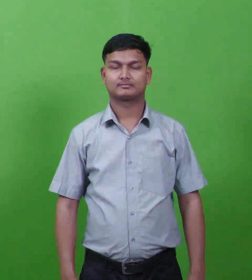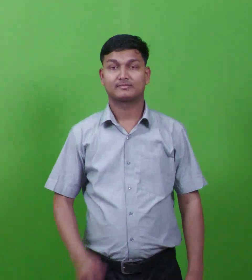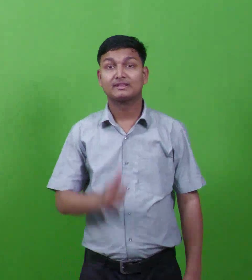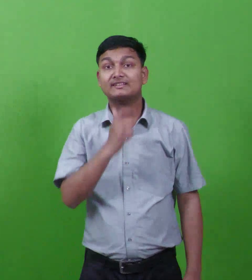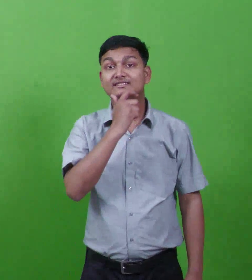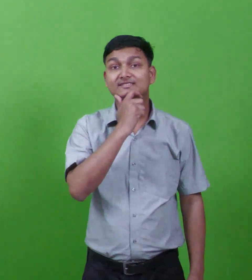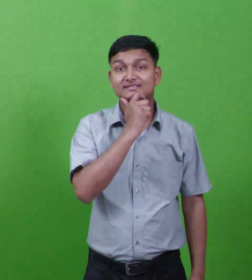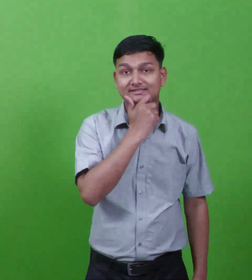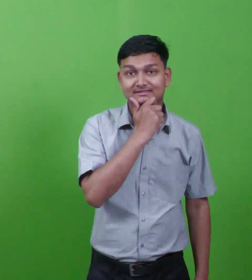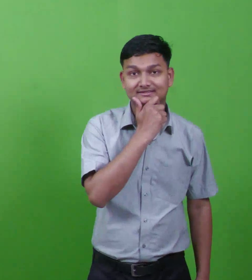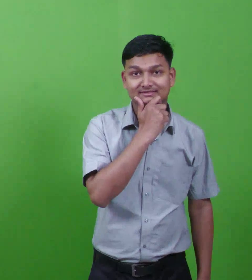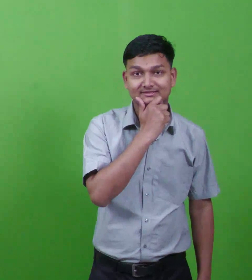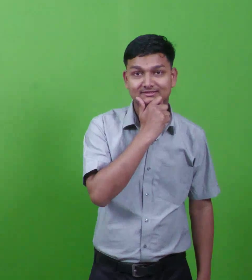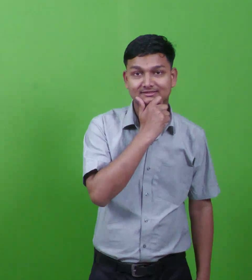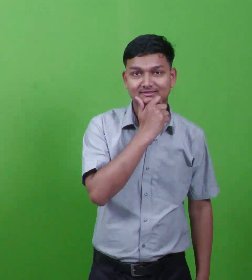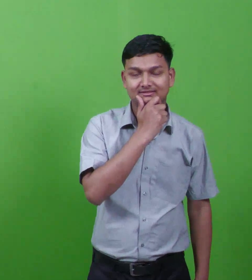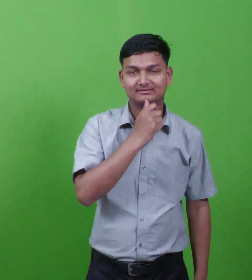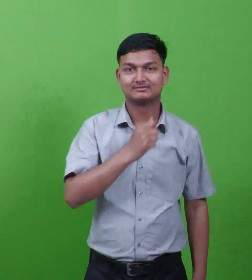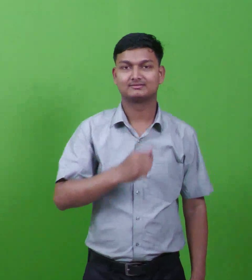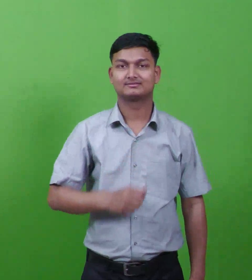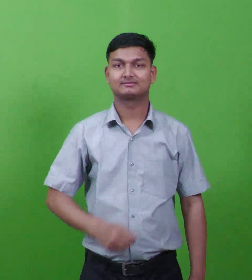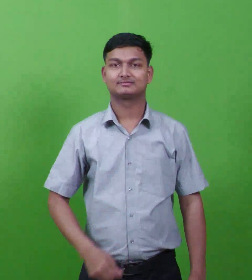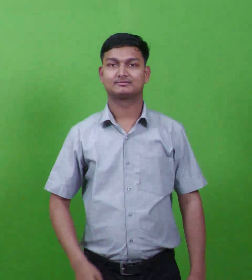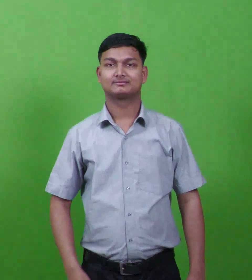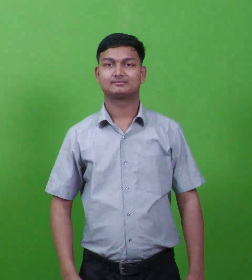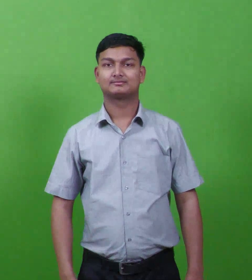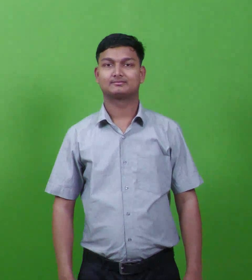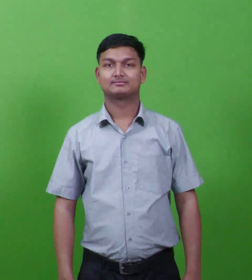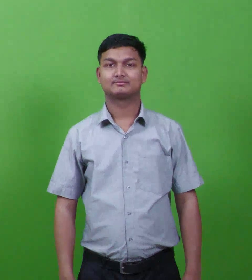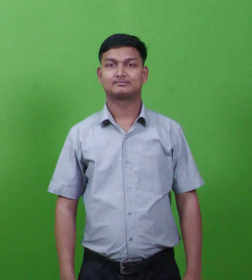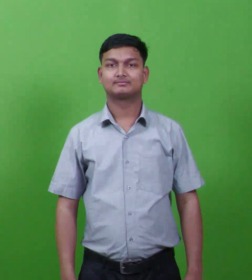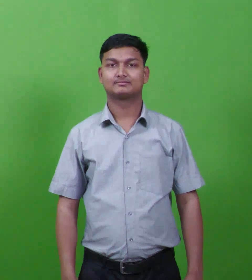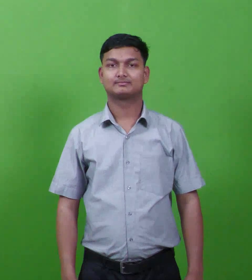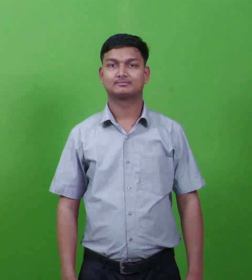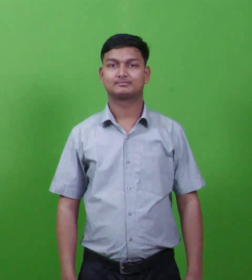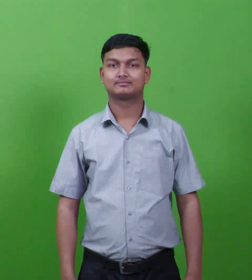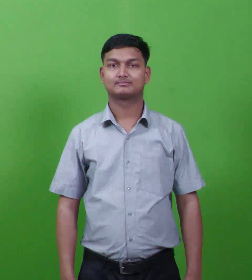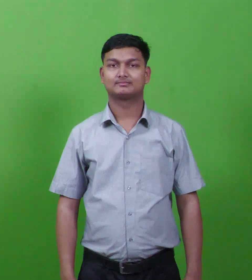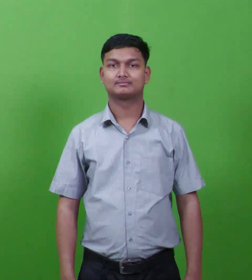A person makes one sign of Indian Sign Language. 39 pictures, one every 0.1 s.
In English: isaac
